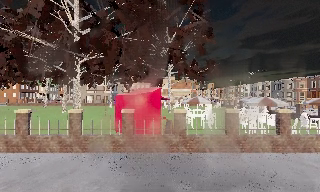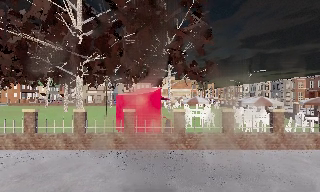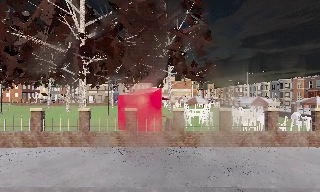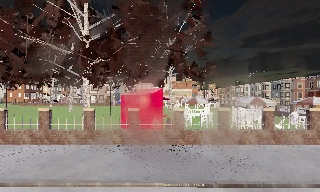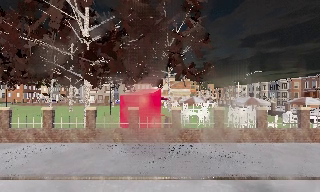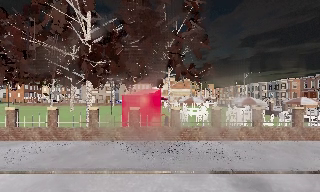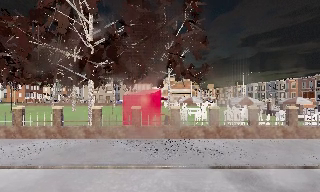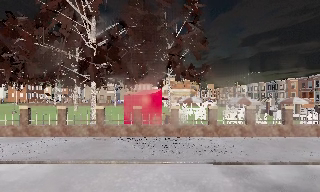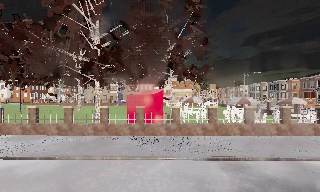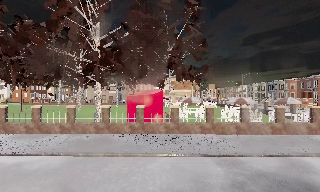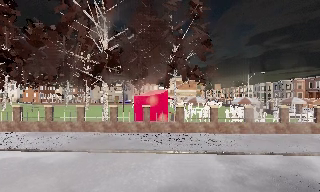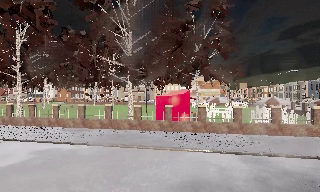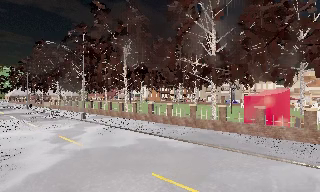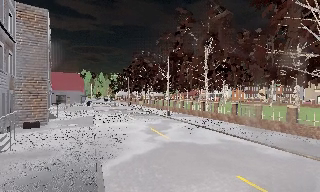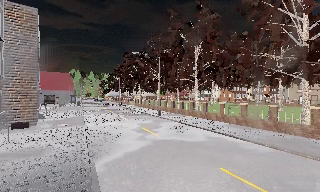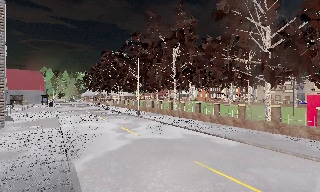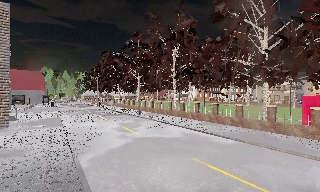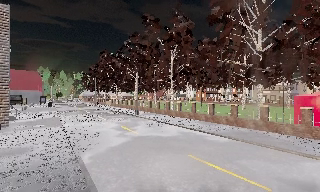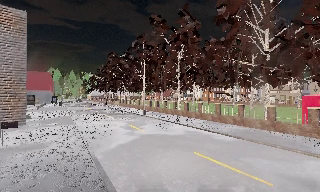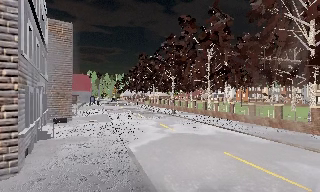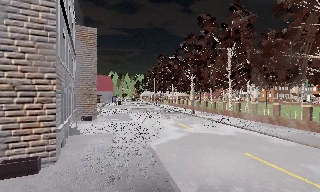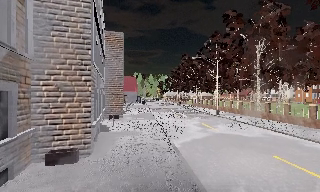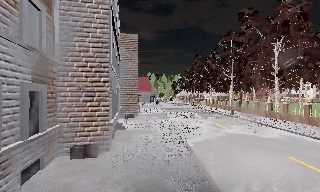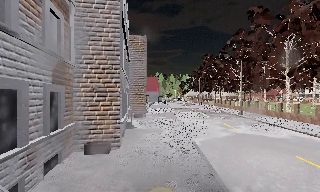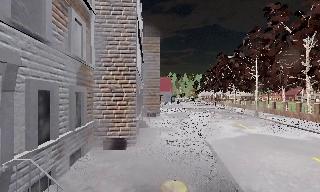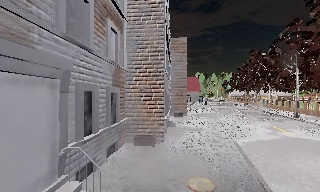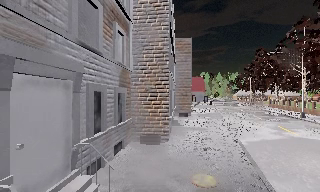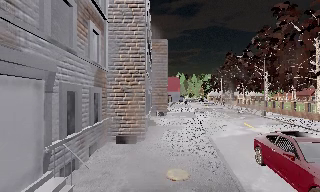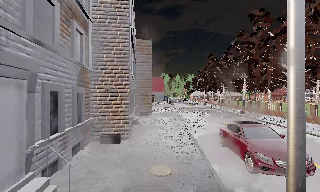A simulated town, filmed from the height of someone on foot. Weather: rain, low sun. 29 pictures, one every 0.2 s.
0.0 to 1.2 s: The camera travels backward, about 2.5 m, so what stands in front gets smaller.
1.2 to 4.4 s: The scene slides to the right, as the camera pans about 90 degrees to its left. It travels backward, about 6 m.
4.4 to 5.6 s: The camera travels backward, about 1.5 m, so what stands in front gets smaller.
The film runs backward here.
